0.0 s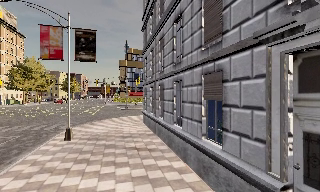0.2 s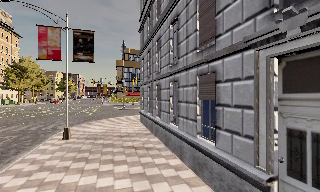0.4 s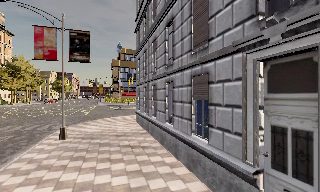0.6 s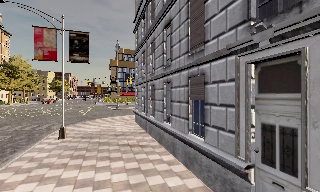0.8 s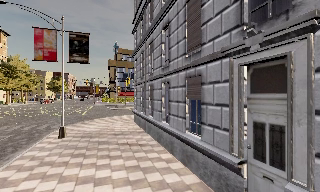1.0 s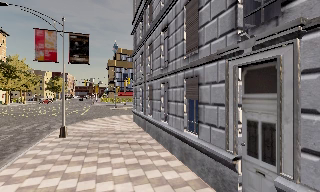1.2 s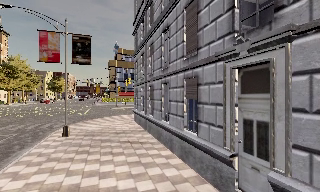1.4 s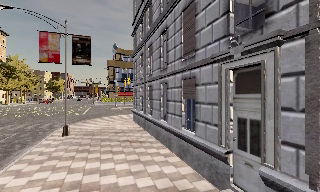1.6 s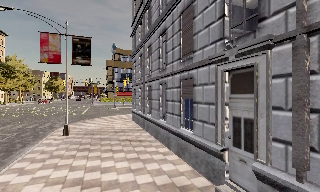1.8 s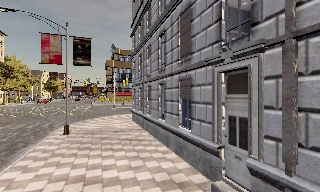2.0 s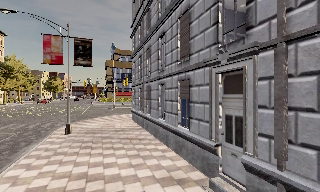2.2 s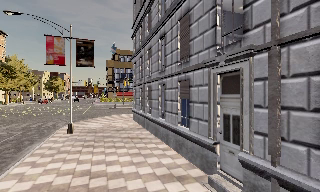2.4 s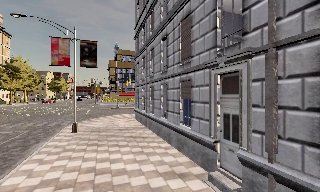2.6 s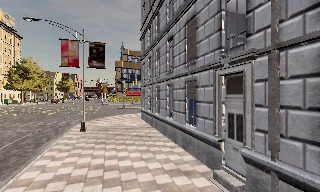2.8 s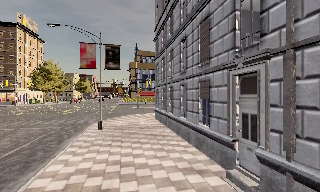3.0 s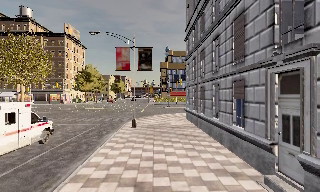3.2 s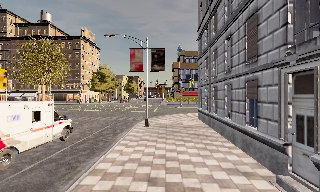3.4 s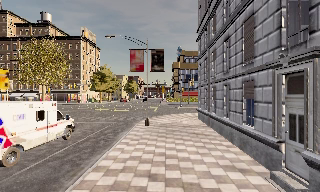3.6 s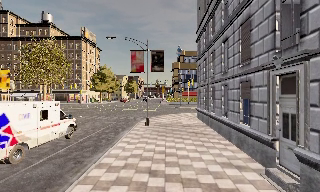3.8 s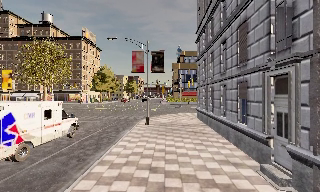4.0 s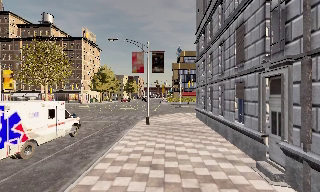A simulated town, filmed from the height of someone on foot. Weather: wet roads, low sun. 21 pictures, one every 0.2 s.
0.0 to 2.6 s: The camera travels backward, about 2.5 m, so what stands in front gets smaller.
2.6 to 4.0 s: The camera swings to its left by about 20 degrees, and the scene slides to the right. It travels backward, about 1.5 m, so what stands in front gets smaller.
The film runs backward here.
